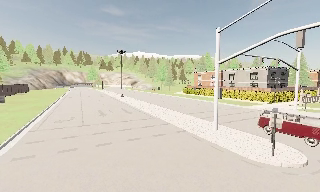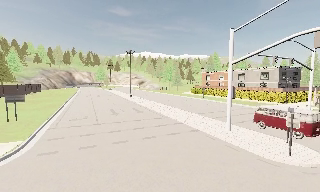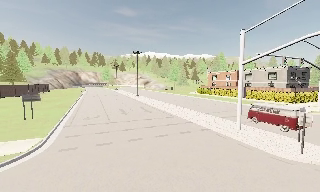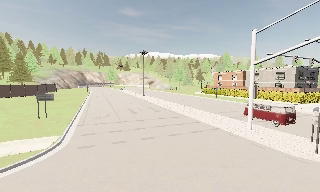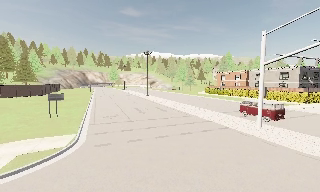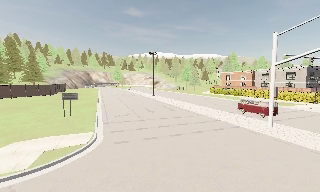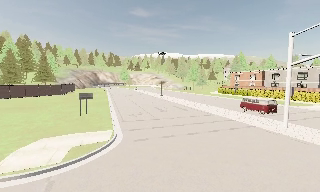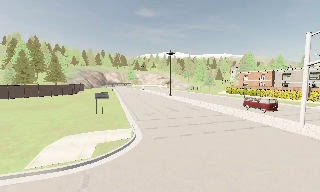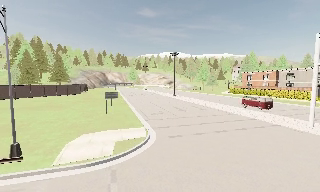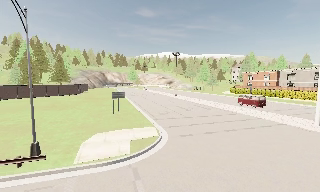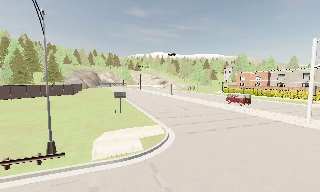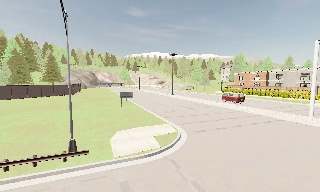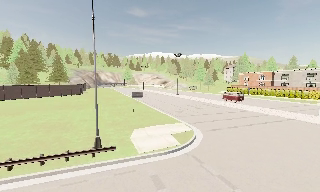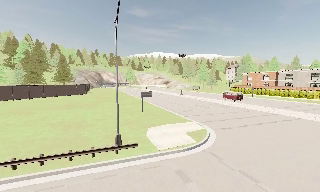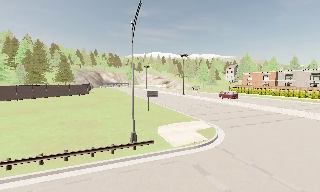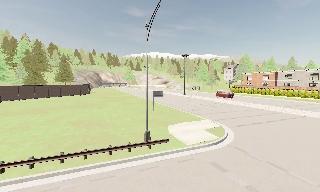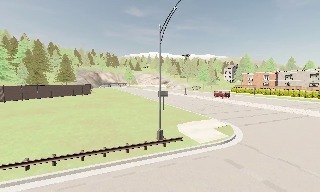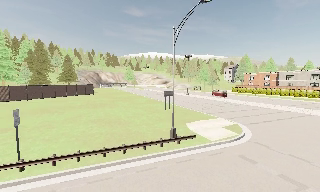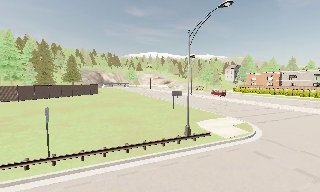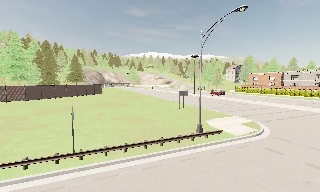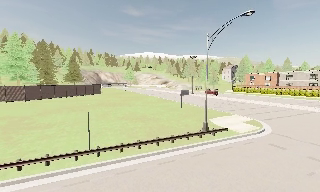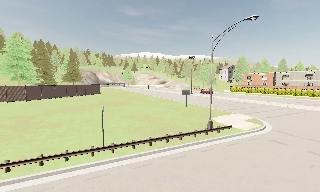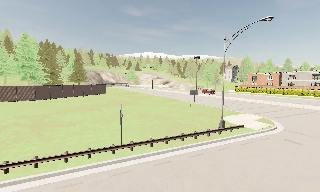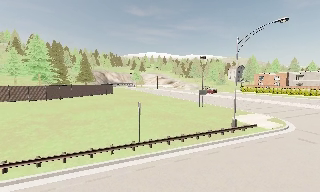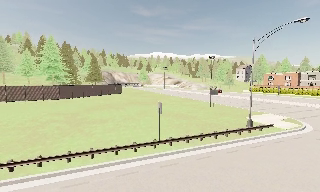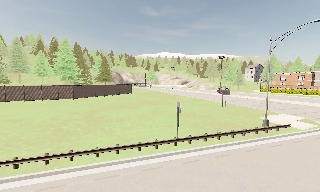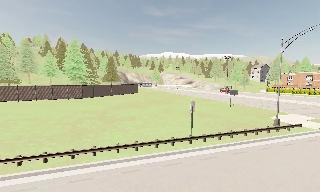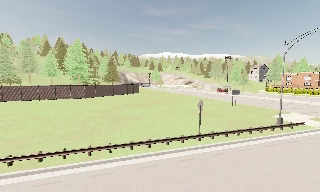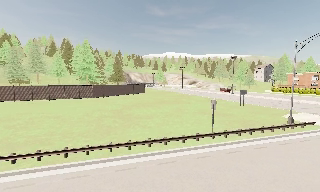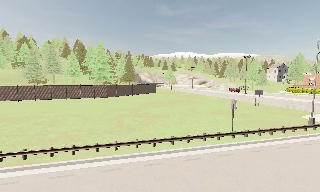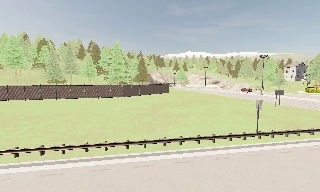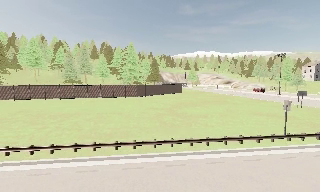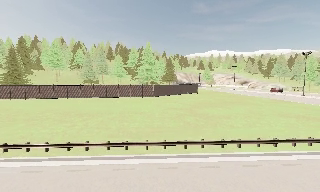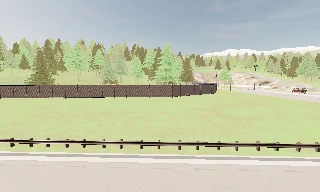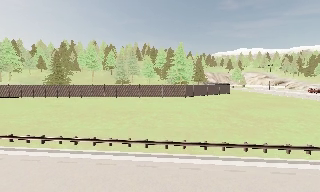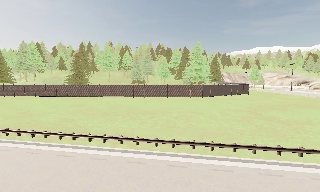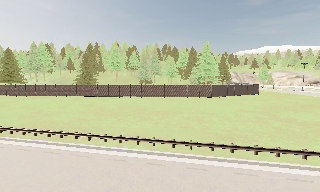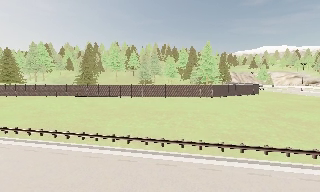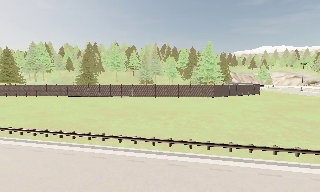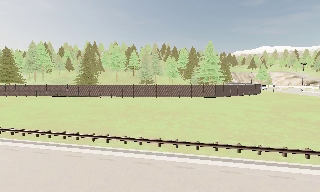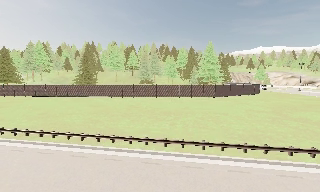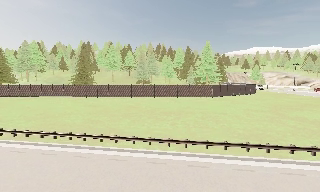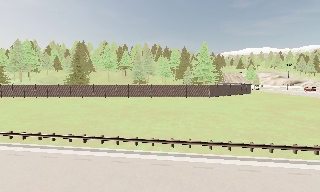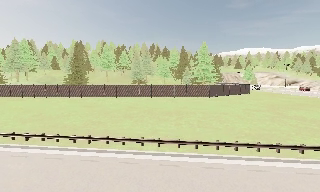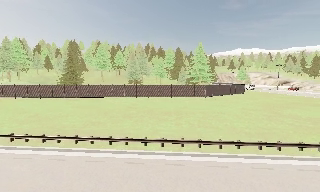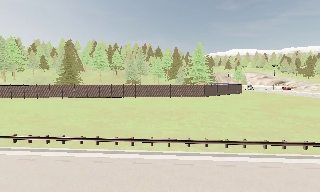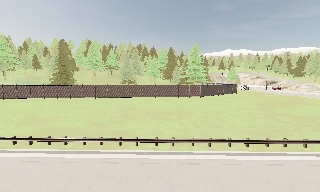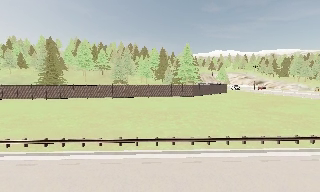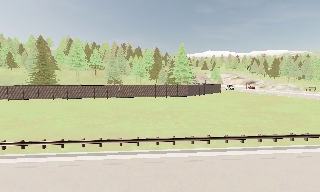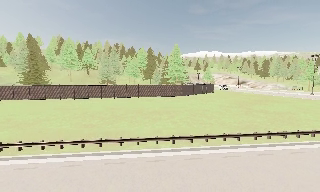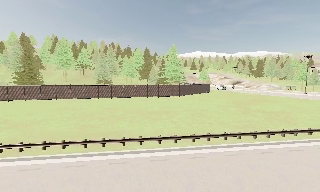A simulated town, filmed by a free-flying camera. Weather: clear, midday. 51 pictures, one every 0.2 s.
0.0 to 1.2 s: The camera travels to its left and backward, about 5 m, so close, fixed things drift to the right.
1.2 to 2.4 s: The camera travels to its left, about 7 m, so close, fixed things drift to the right.
2.4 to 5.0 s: The camera travels to its left and backward, about 13 m, so close, fixed things drift to the right.
5.0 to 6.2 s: The camera pans to its left, which is counterclockwise from overhead, by about 10 degrees. It travels to its left, about 6 m, so close, fixed things drift to the right.
6.2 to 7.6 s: The camera pans to its left, which is counterclockwise from overhead, by about 20 degrees. It travels to its left, about 6 m, so close, fixed things drift to the right. It loses speed.
7.6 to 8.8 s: The camera travels to its left, about 3 m.
8.8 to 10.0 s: The camera pans to its right, which is clockwise from overhead, by about 15 degrees. It travels to its left, about 3 m.
The film runs forward here.
